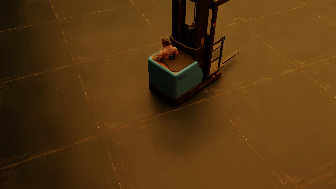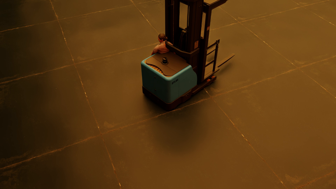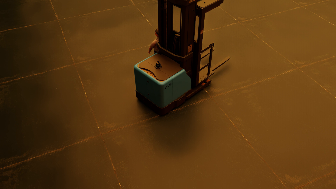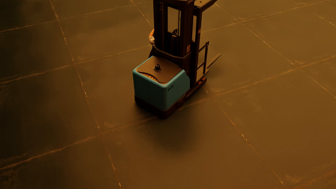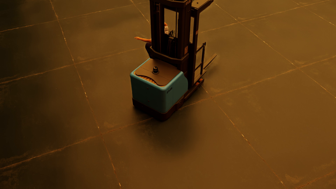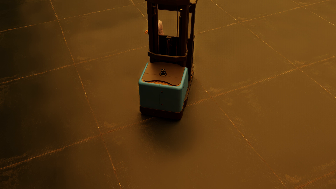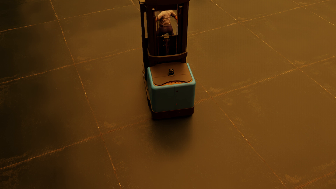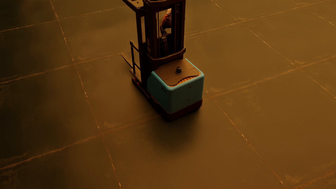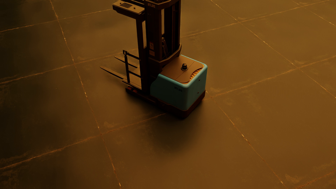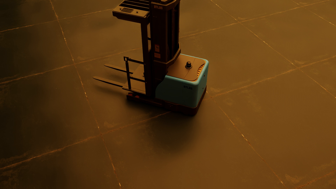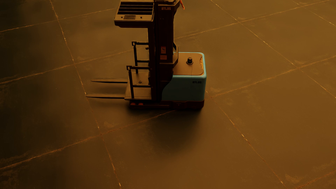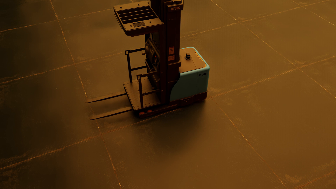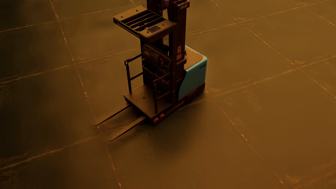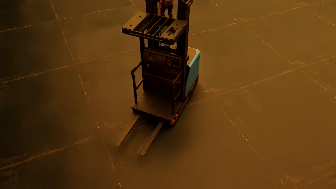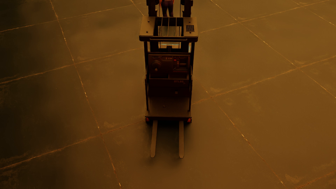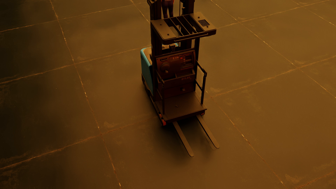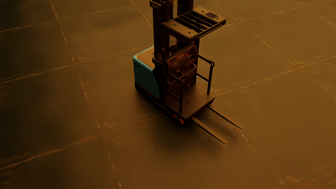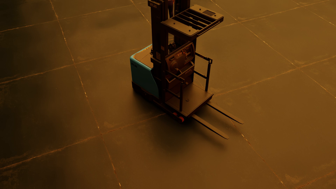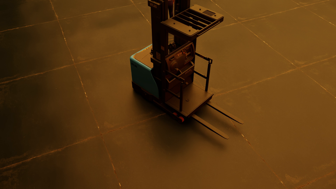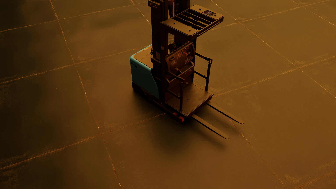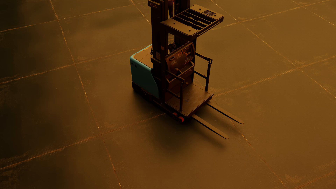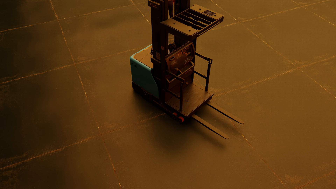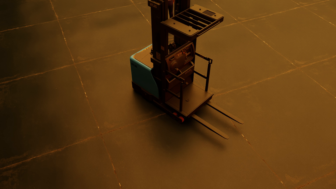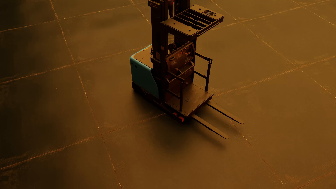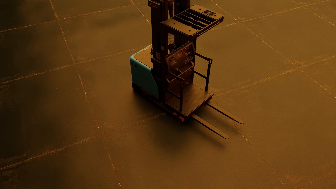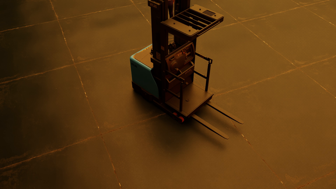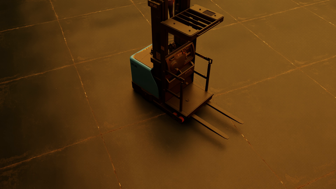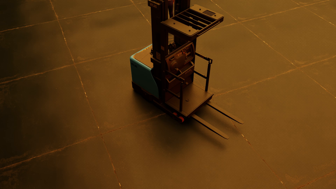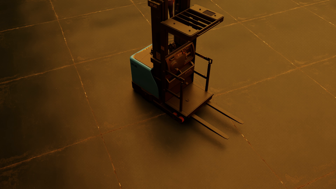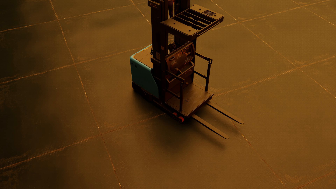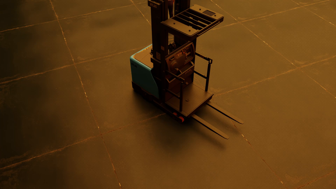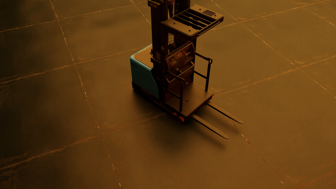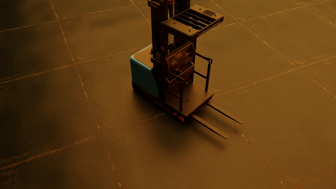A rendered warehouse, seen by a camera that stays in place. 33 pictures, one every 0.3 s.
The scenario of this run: Near miss between a forklift and a person.
